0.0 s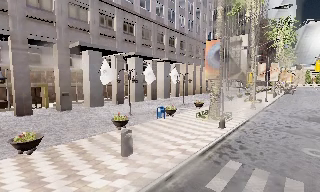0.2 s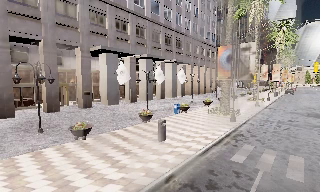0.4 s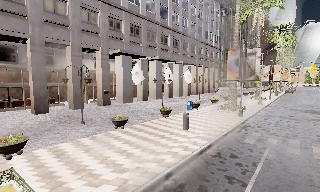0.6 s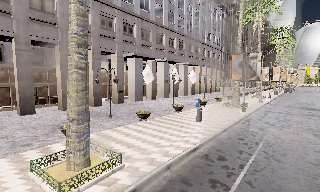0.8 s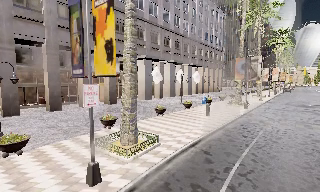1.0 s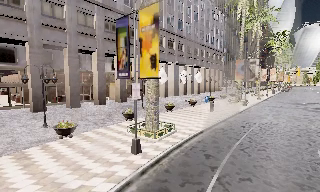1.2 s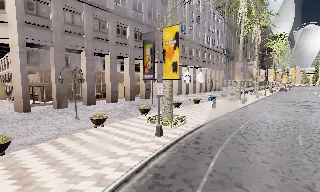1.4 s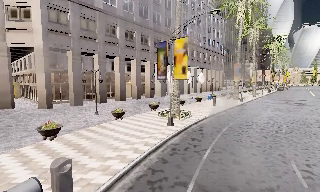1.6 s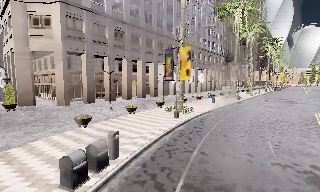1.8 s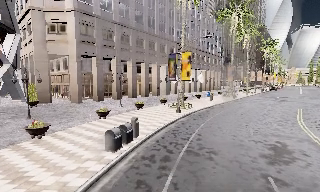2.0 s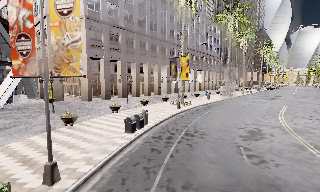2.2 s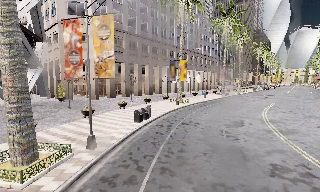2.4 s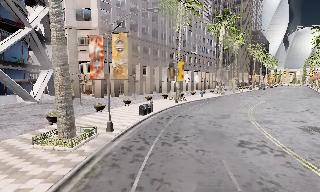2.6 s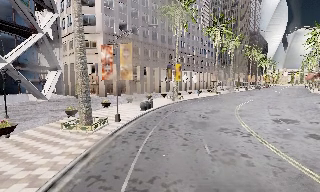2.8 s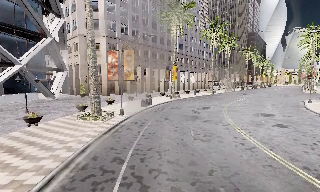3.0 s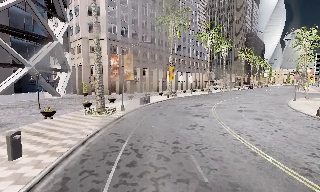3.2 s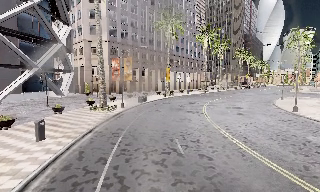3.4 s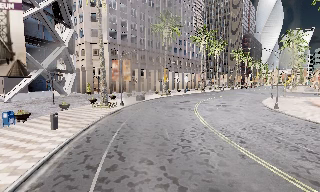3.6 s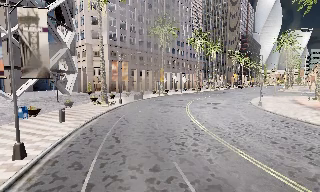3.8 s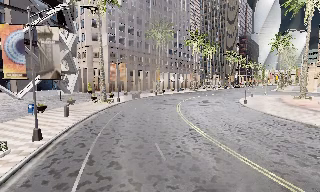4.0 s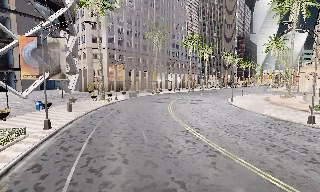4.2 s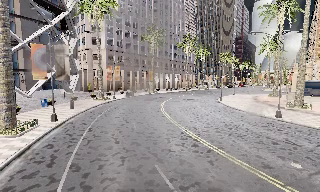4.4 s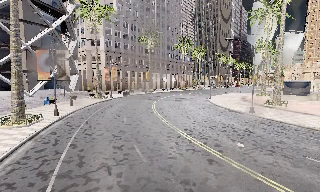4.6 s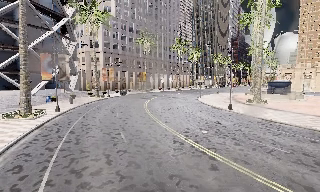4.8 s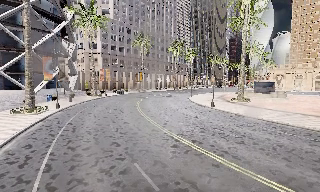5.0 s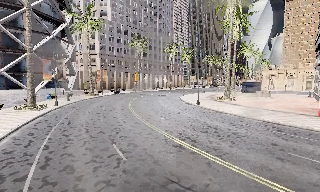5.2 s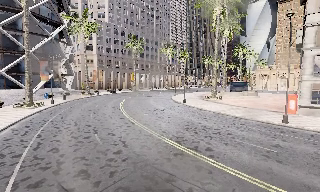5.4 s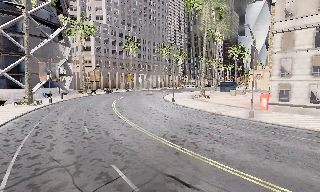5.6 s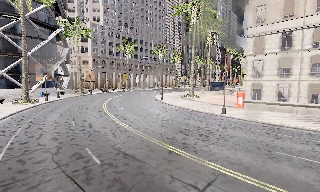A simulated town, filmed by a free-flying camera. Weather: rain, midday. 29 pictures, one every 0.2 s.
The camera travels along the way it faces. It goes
backward.
0.0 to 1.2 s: The camera travels backward and to its left, about 16 m, so what stands in front gets smaller.
1.2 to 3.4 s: The camera travels backward, about 30 m, so what stands in front gets smaller.
3.4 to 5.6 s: The camera travels backward and to its right, about 25 m, so what stands in front gets smaller.
The film runs forward here.
